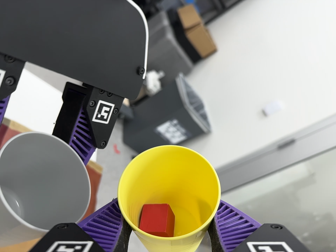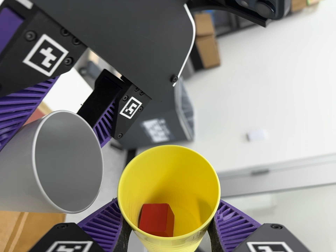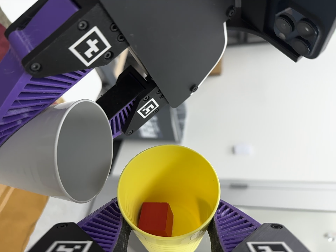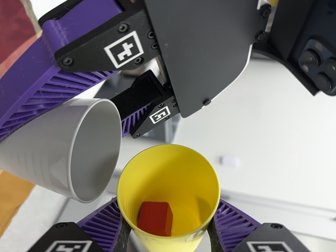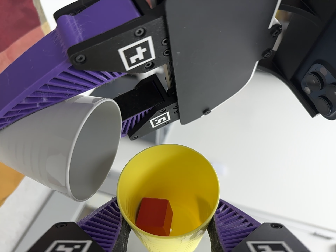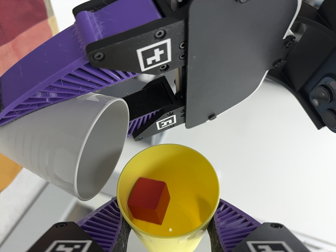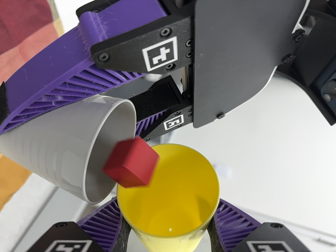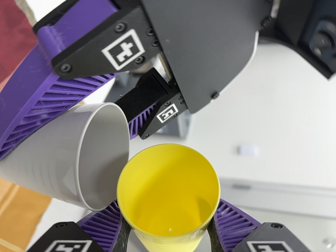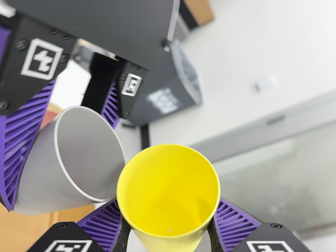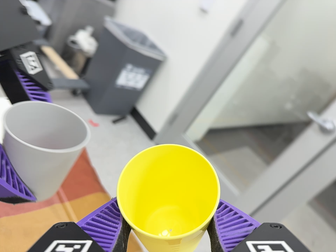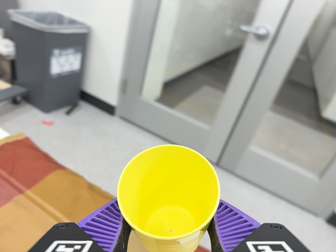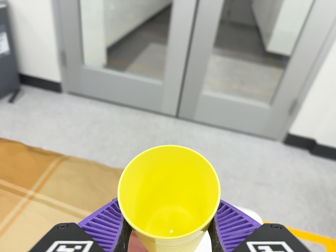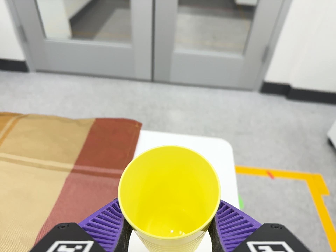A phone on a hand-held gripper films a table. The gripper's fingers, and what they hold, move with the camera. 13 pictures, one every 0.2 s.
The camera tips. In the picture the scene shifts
upward.
0.0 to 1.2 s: The camera pans to its right by about 10 degrees. It travels to its left, about 10 cm. It rolls about its line of sight by about 45 degrees, and the scene rotates clockwise.
1.2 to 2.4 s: The camera travels to its right and toward the bottom of its view, about 34 cm, so close, fixed things drift to the left. Its aim tips toward the bottom of its view by about 35 degrees, and the scene shifts upward. It rolls about its line of sight by about 120 degrees, and the scene rotates counterclockwise.
The film runs forward here.
